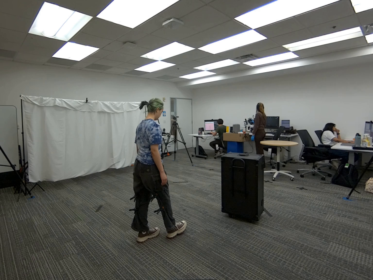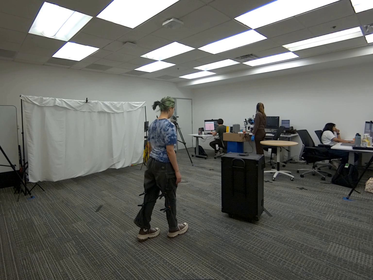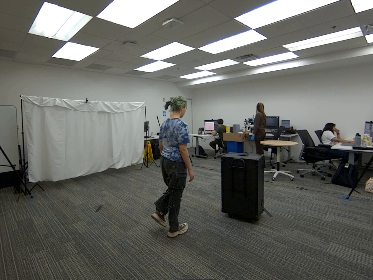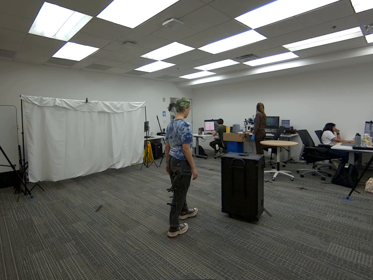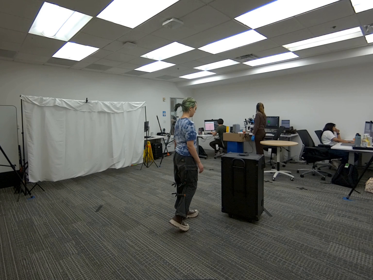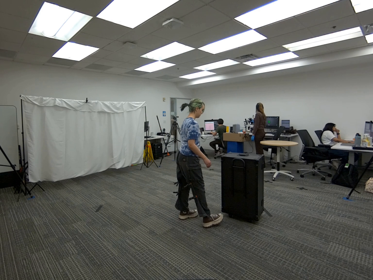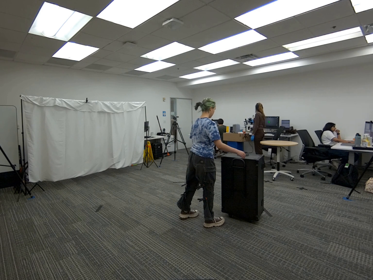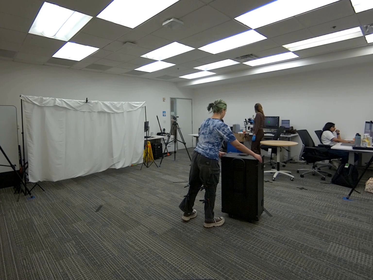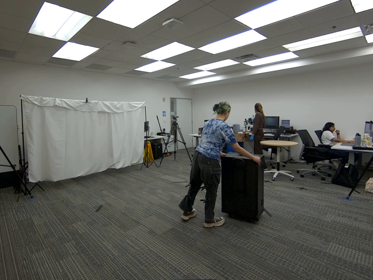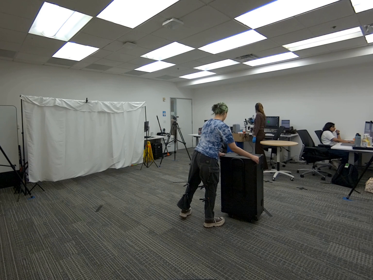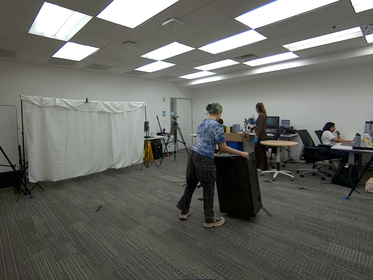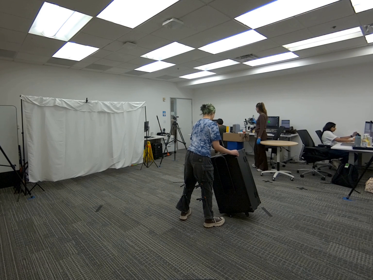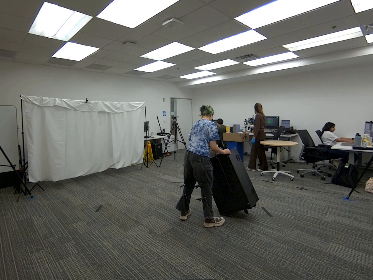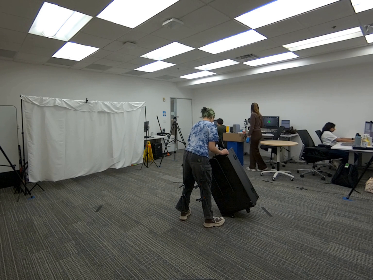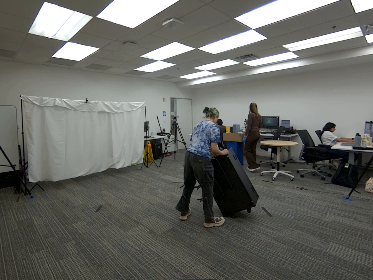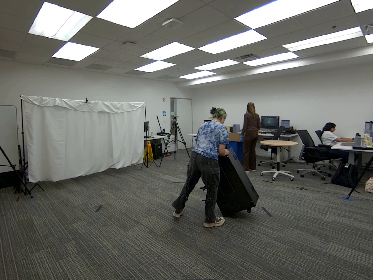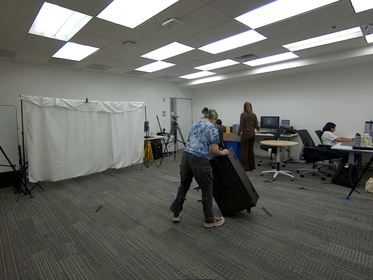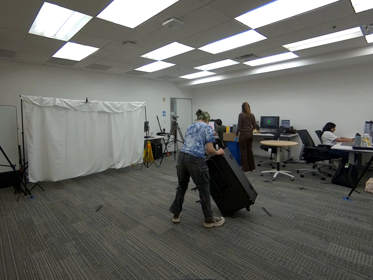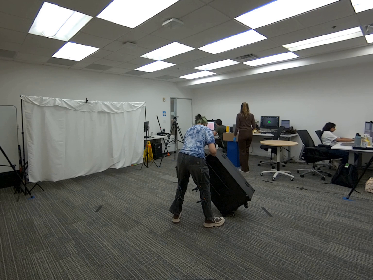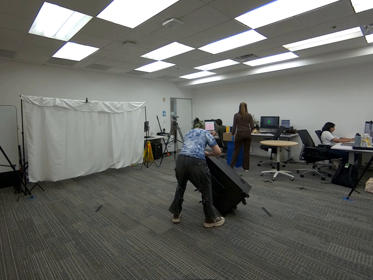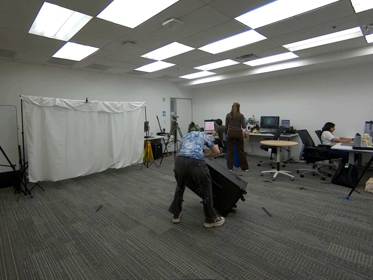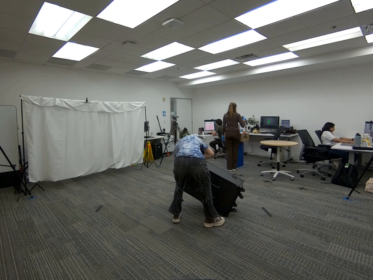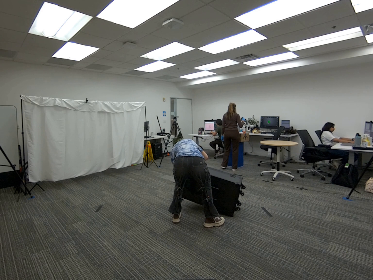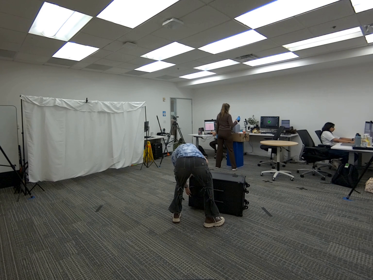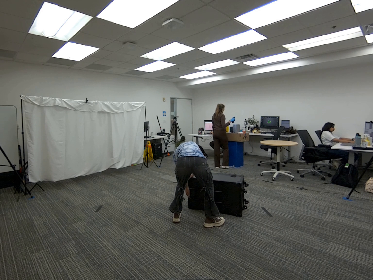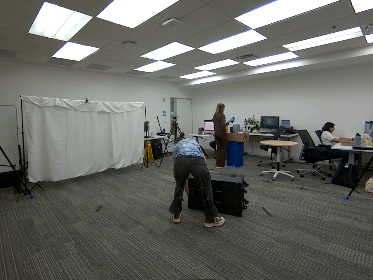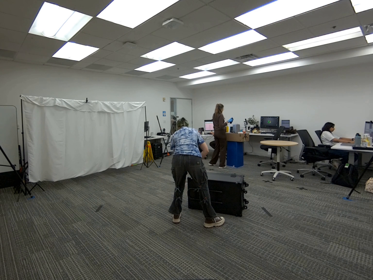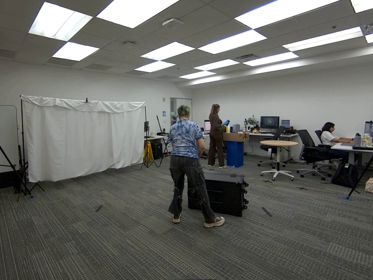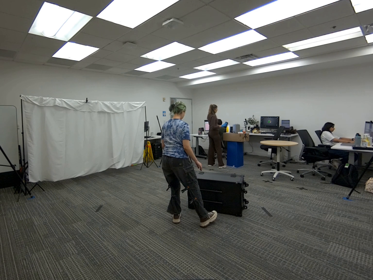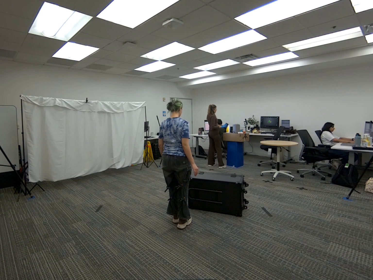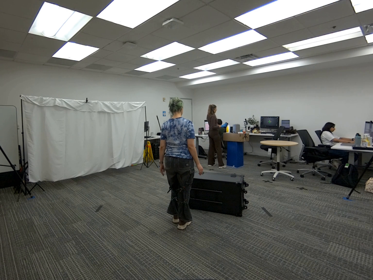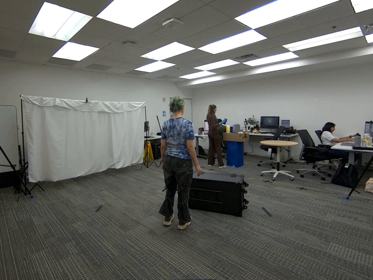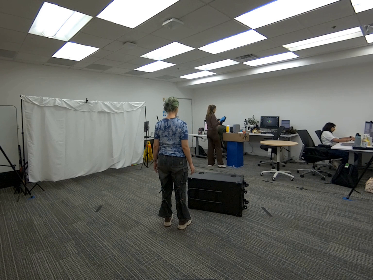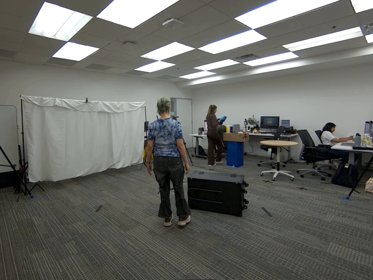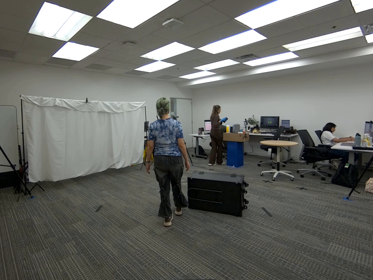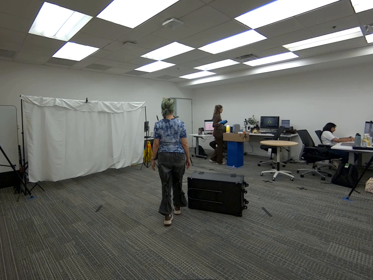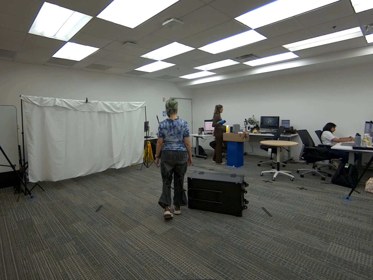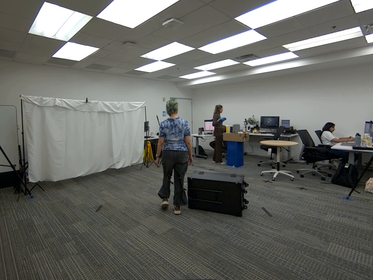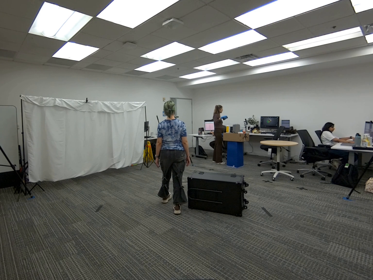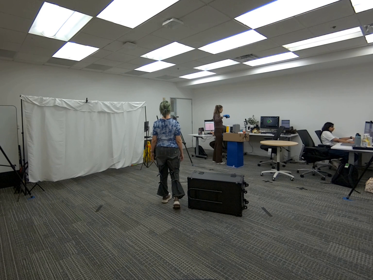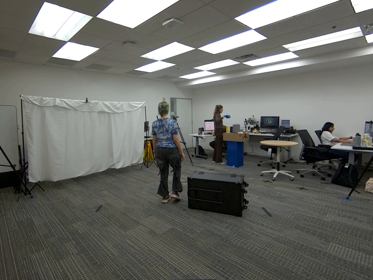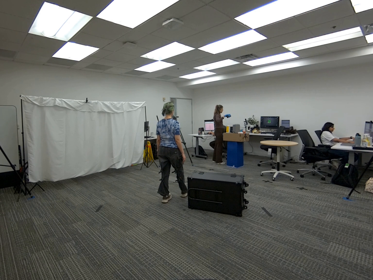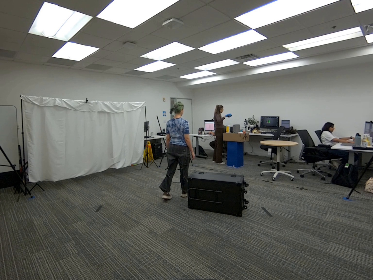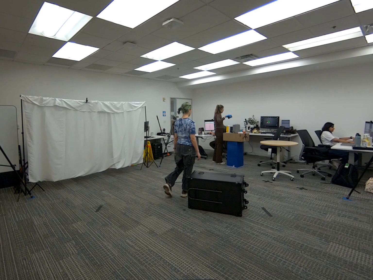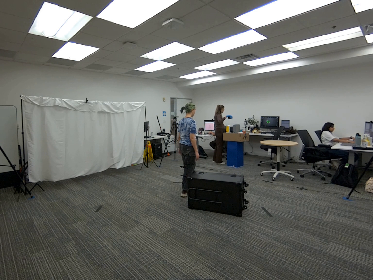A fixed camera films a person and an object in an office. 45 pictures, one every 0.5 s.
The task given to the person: Walk over and place the big black box on its side.
